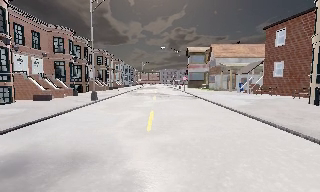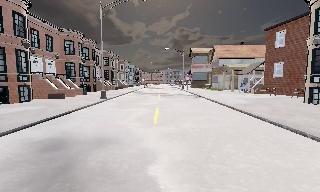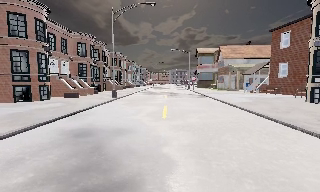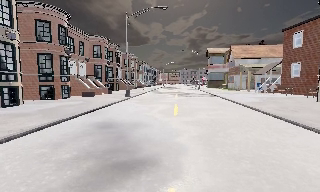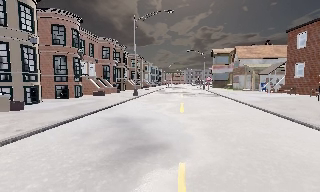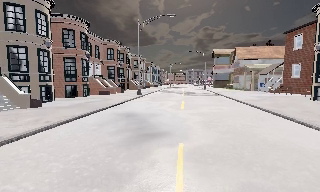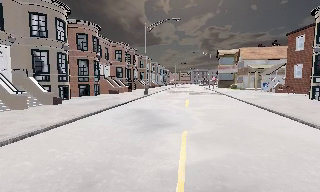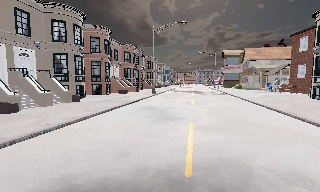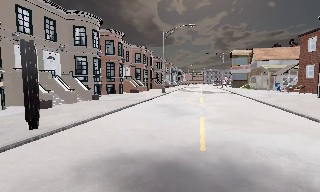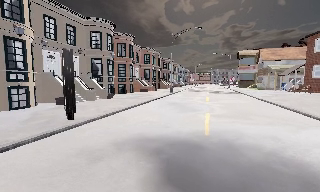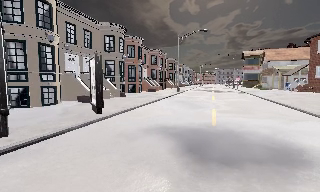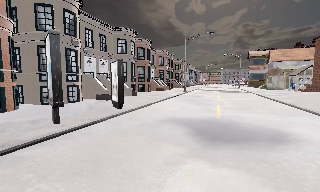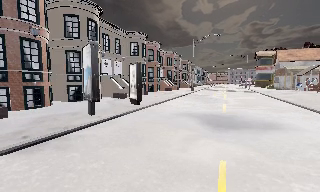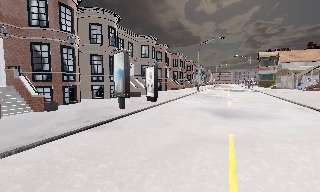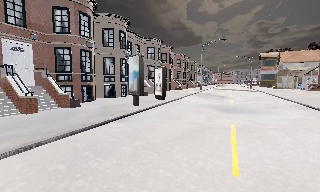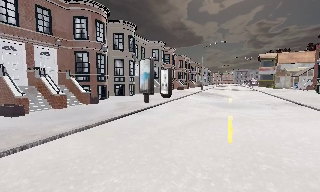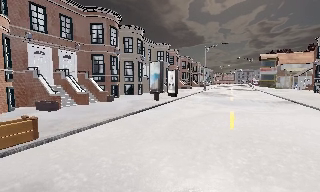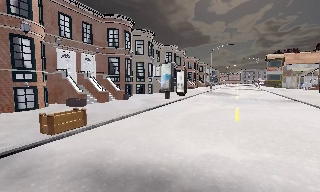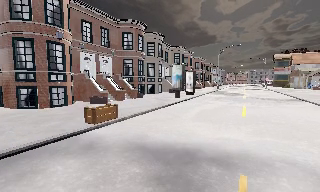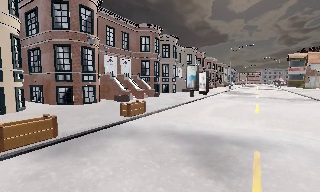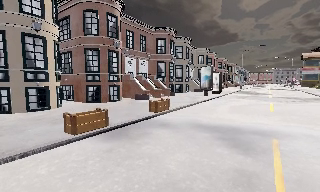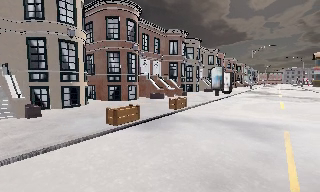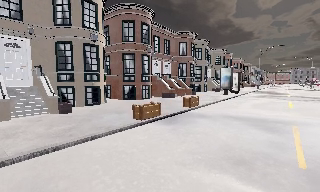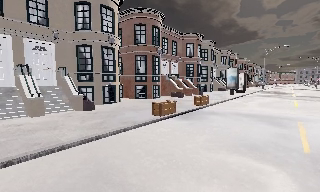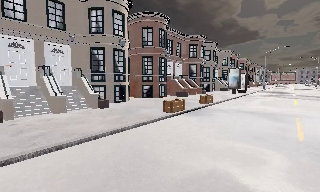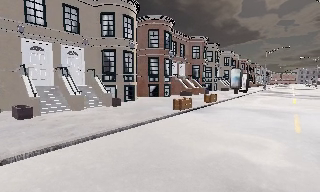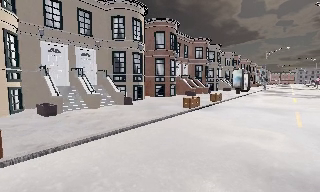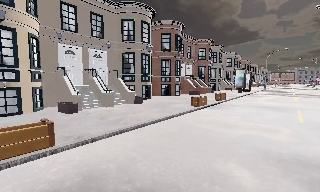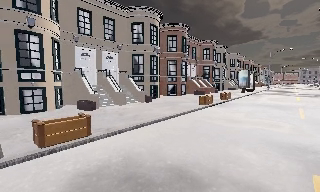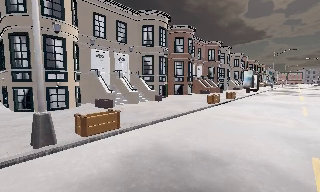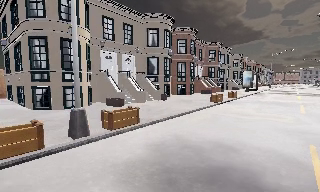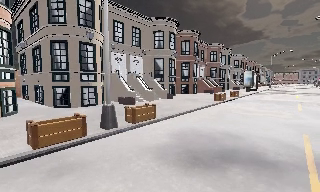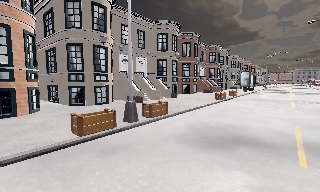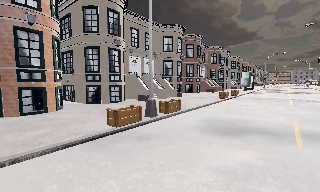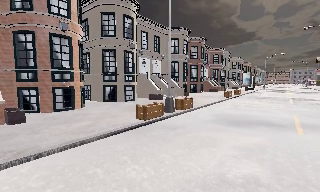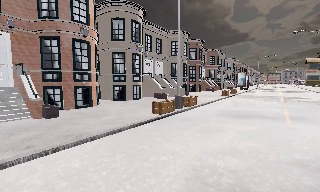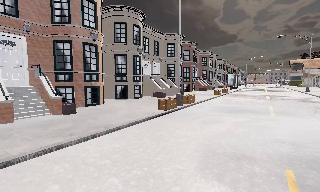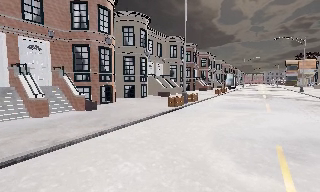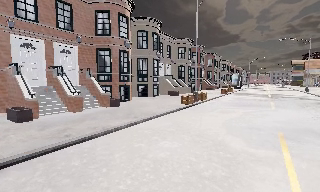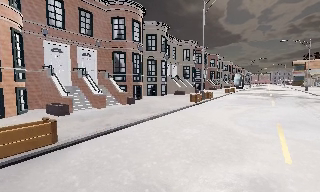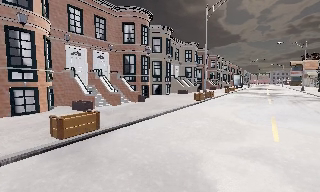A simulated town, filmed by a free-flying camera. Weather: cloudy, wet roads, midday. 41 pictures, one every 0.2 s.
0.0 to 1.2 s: The scene slides to the right, as the camera pans about 10 degrees to its left. It travels backward, about 5 m, so what stands in front gets smaller.
1.2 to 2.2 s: The camera travels backward, about 5 m, so what stands in front gets smaller.
2.2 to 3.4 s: The camera travels backward and to its left, about 8 m, so what stands in front gets smaller.
3.4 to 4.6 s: The camera swings to its left by about 15 degrees, and the scene slides to the right. It travels backward and to its left, about 6 m, so what stands in front gets smaller.
4.6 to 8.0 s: The camera travels backward and to its left, about 17 m, so what stands in front gets smaller.
The film runs backward here.
